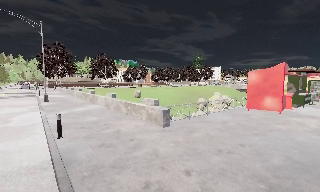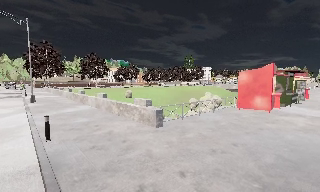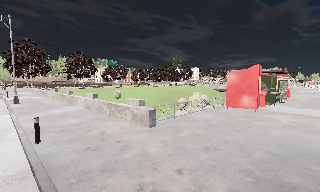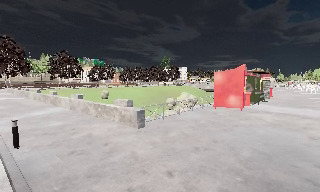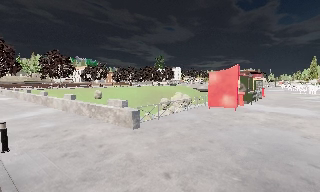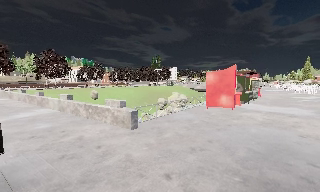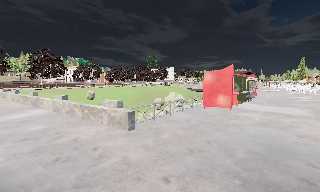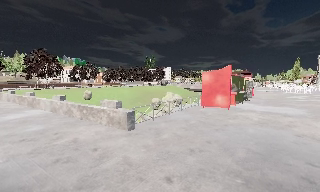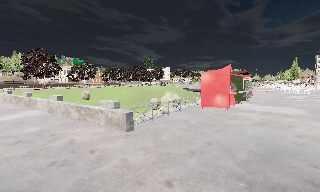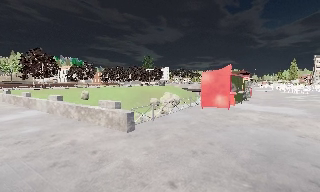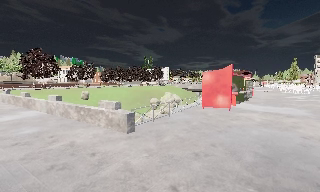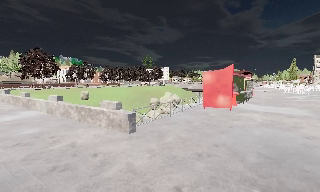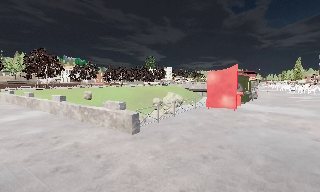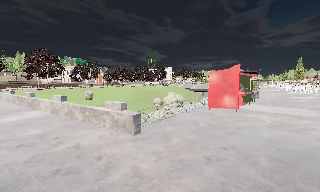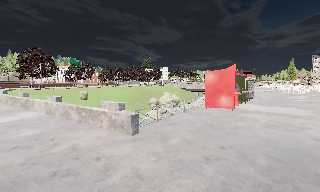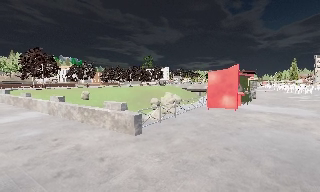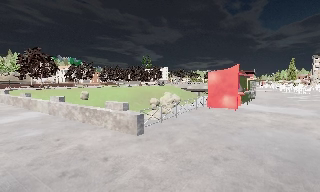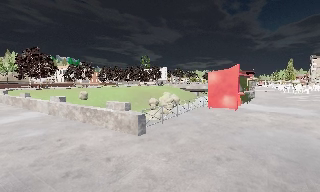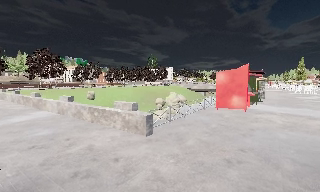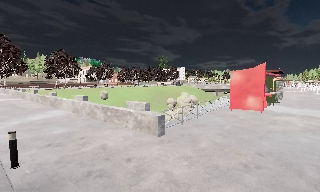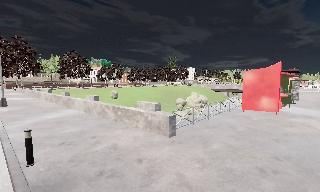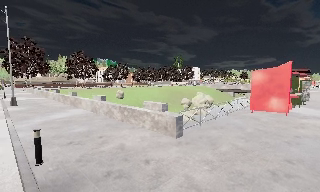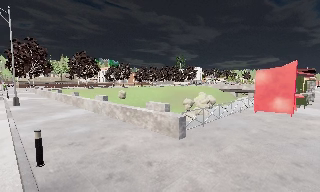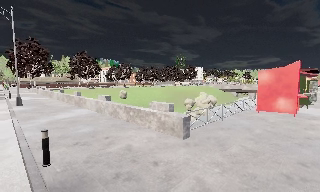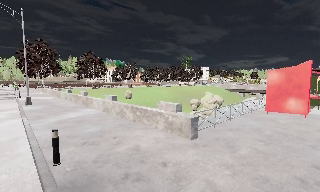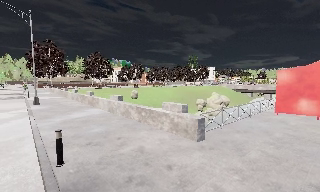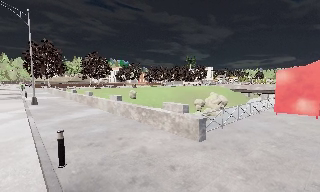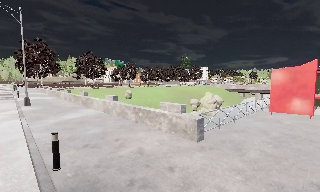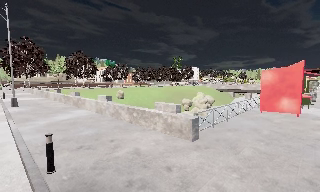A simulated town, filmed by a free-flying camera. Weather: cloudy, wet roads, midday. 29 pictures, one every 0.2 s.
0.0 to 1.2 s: The camera pans to its right, which is clockwise from overhead, by about 15 degrees.
1.2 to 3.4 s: The camera travels to its left and forward, about 1 m.
3.4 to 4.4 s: The camera pans to its left, which is counterclockwise from overhead, by about 10 degrees.
4.4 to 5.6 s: The camera travels to its left, about 0.5 m, so close, fixed things drift to the right.
The film runs forward here.
